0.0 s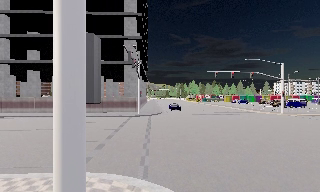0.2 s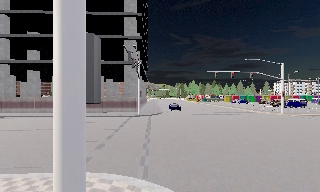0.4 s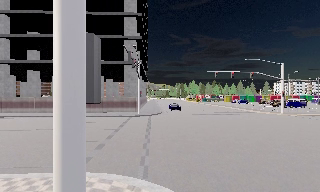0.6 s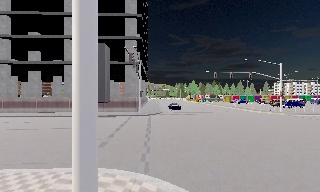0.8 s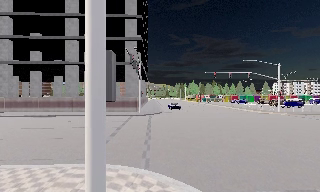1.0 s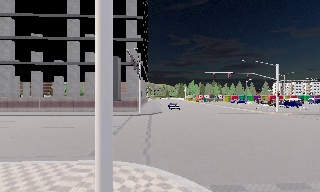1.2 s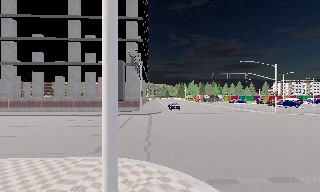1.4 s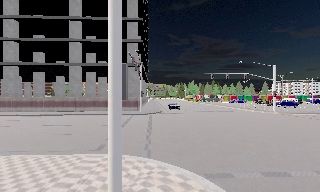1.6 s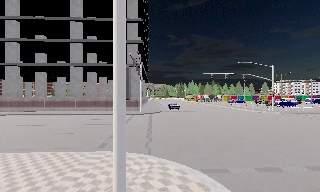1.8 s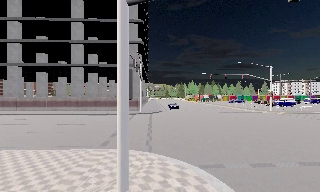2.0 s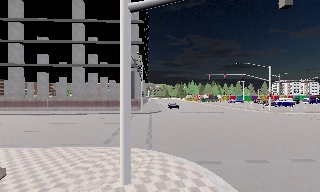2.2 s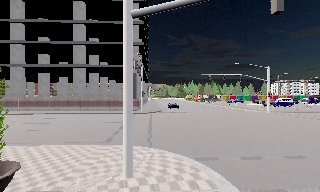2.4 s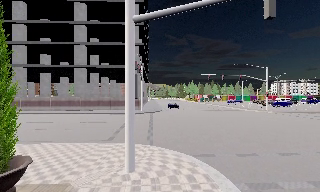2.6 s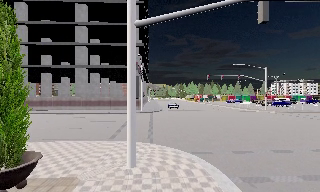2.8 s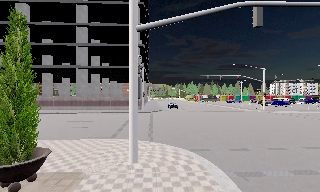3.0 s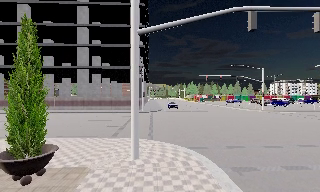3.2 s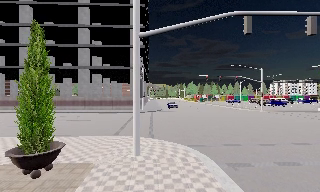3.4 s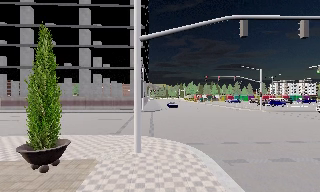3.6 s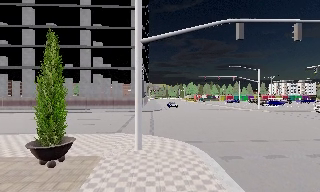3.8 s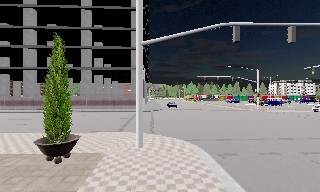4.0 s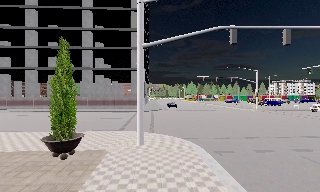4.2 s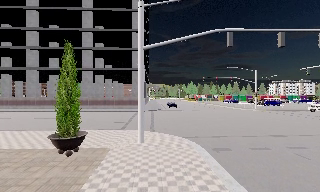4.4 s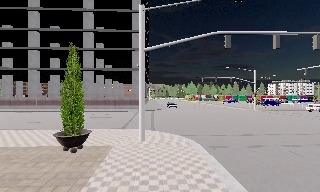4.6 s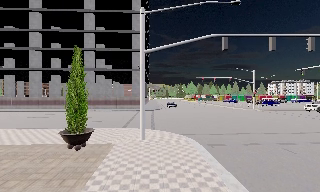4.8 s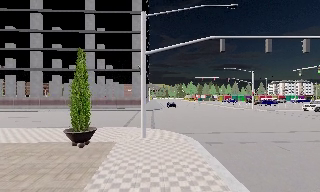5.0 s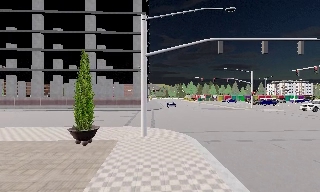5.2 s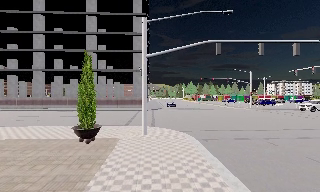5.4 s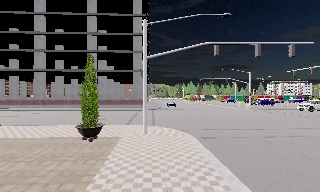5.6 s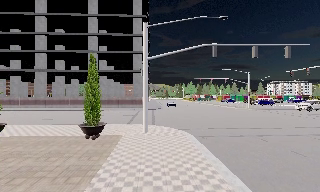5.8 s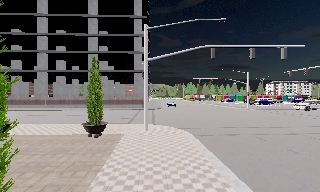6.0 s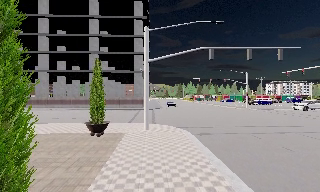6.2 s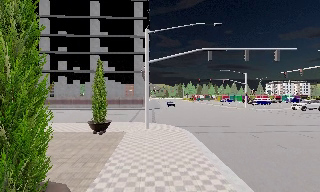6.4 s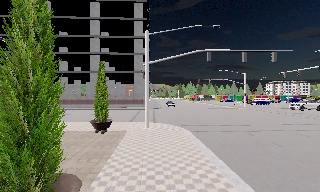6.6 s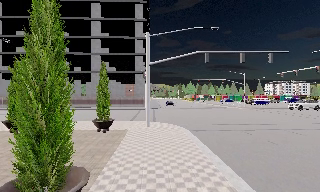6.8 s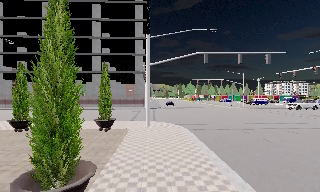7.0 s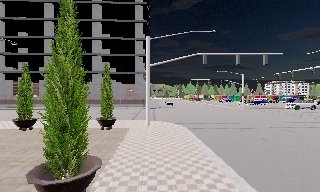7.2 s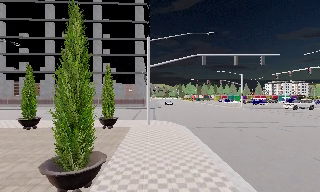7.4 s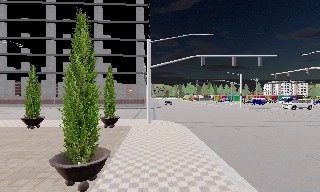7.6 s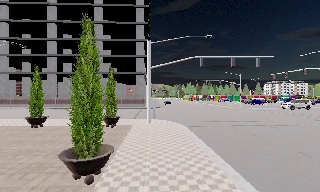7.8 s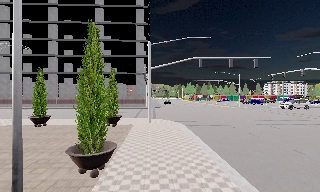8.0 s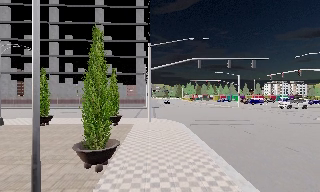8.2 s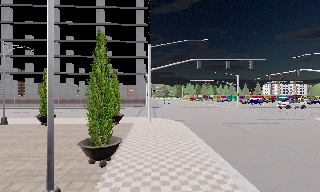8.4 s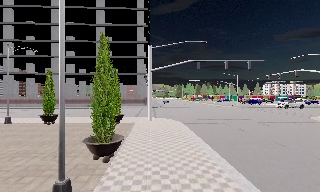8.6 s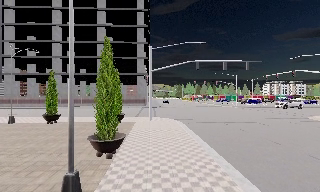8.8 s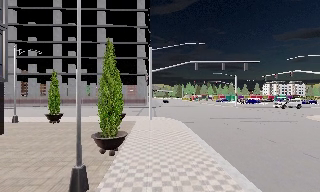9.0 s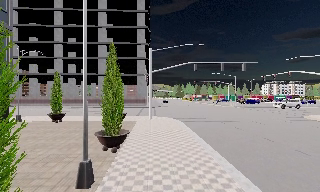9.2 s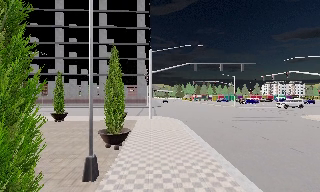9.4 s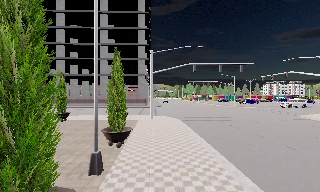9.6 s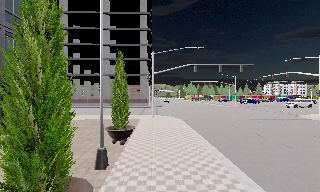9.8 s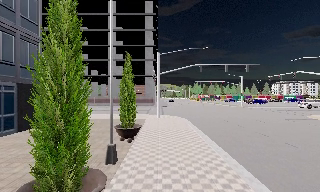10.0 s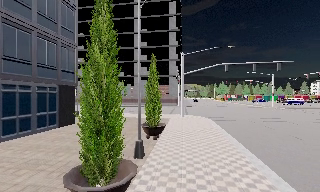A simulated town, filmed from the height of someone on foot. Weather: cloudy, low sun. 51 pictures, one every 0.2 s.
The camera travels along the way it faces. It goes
backward.
0.0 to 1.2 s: The camera travels backward, about 1.5 m, so what stands in front gets smaller. It gains speed.
1.2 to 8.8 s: The camera travels backward, about 14 m, so what stands in front gets smaller.
8.8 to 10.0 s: The camera swings to its left by about 10 degrees, and the scene slides to the right. It travels backward, about 2 m, so what stands in front gets smaller.
The film runs backward here.
